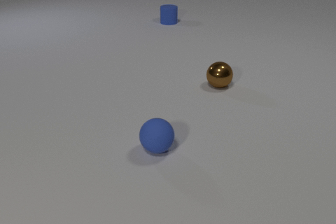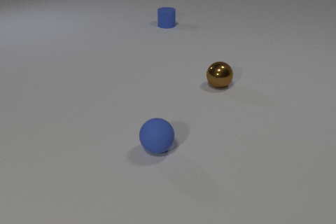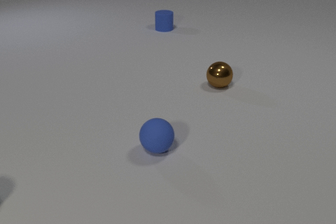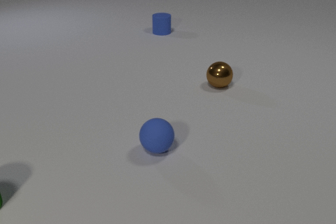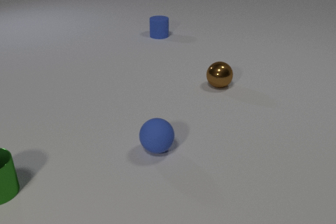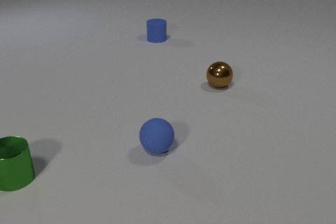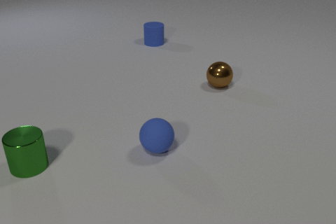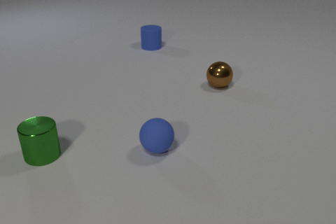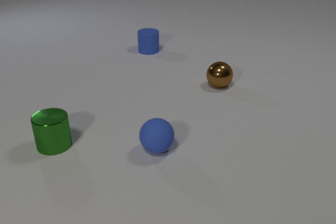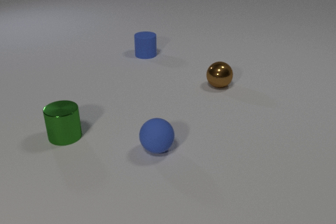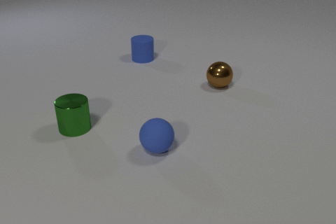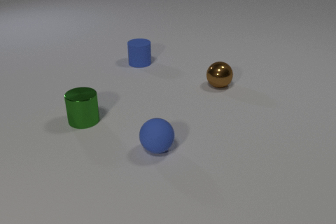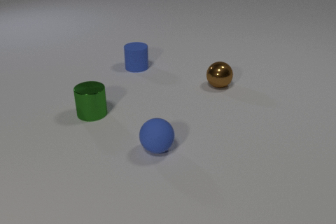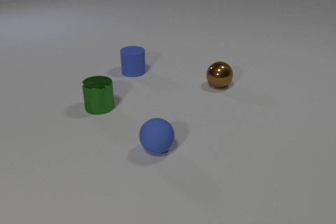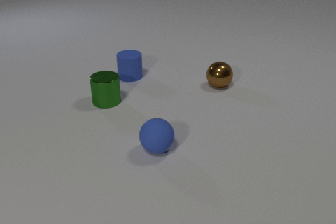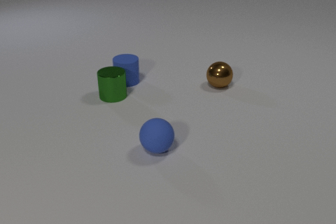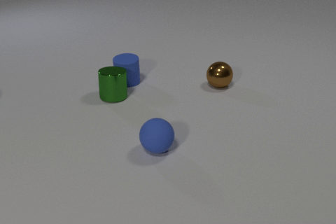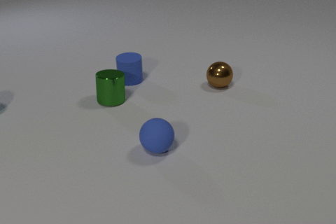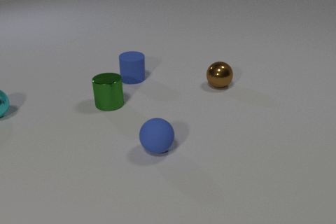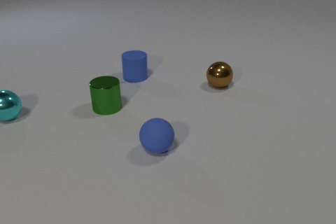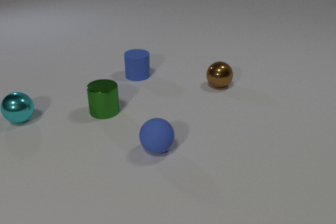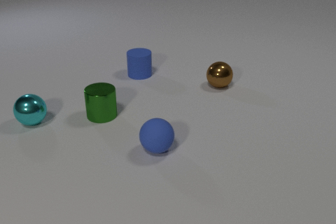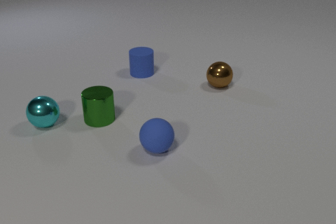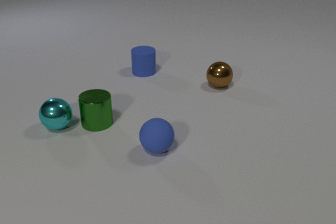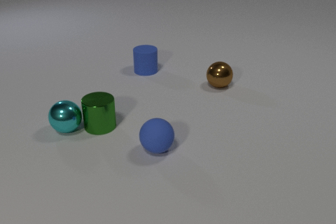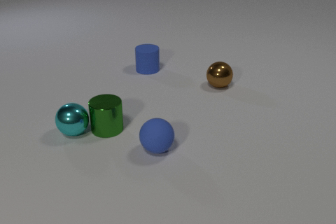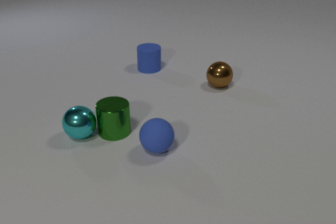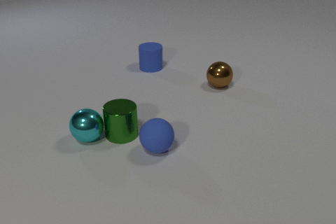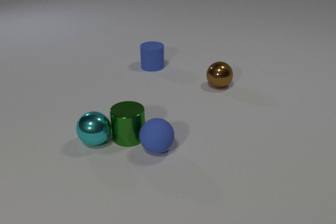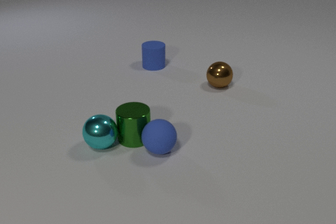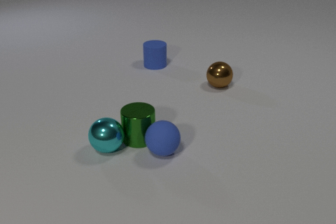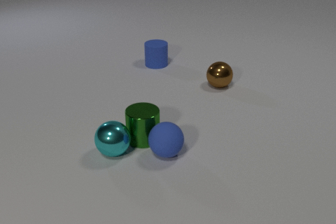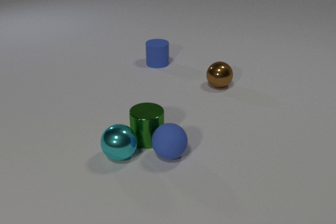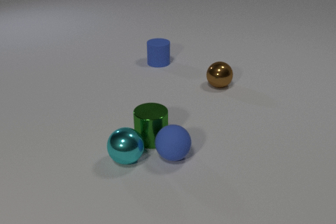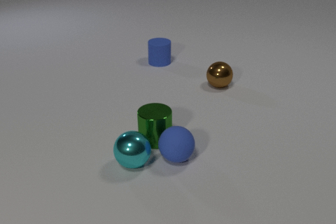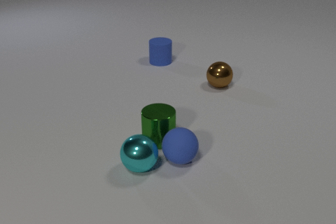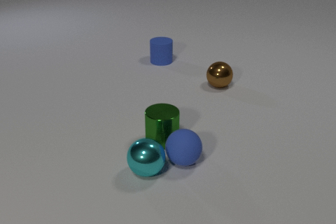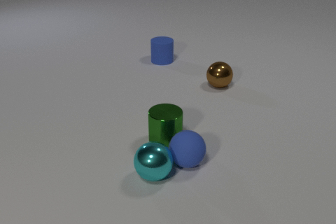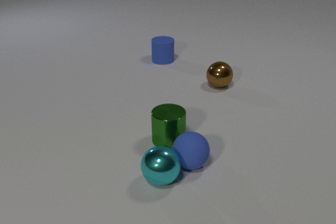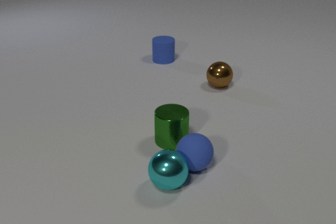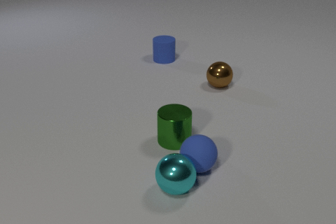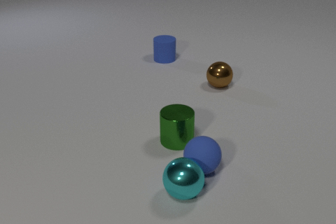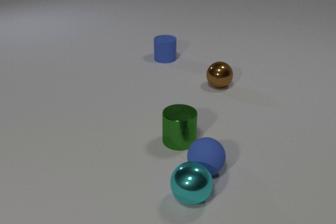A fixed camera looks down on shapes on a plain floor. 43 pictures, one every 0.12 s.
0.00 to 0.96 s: The green metal cylinder comes in at the left edge, slides away from the camera and to the right. The blue rubber cylinder slides toward the camera.
0.96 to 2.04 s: The green metal cylinder slides away from the camera and to the right. The blue rubber cylinder slides toward the camera. The green metal cylinder and the blue rubber cylinder collide.
2.04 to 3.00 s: The green metal cylinder slides toward the camera. The blue rubber cylinder slides away from the camera and to the right. The cyan metal sphere comes in at the left edge, rolls to the right and toward the camera. The green metal cylinder and the cyan metal sphere collide.
3.00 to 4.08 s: The green metal cylinder slides to the right and toward the camera. The blue rubber cylinder slides away from the camera and to the right. The cyan metal sphere rolls toward the camera and to the right. The blue rubber sphere rolls to the right and toward the camera. The green metal cylinder and the blue rubber sphere collide.
4.08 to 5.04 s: The green metal cylinder slides to the right. The blue rubber cylinder slides away from the camera and to the right. The cyan metal sphere rolls to the right and toward the camera. The blue rubber sphere rolls to the right and toward the camera. The cyan metal sphere and the blue rubber sphere collide.
What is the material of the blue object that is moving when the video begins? rubber.
What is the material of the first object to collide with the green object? rubber.
Are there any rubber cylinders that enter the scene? no.
